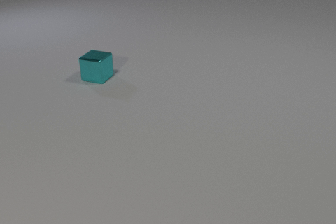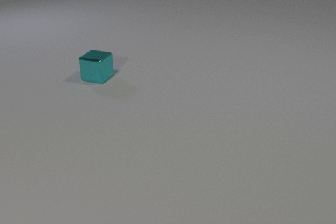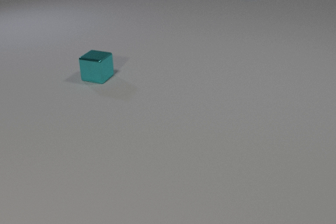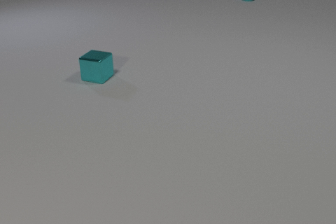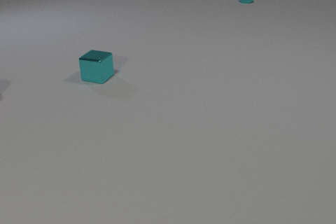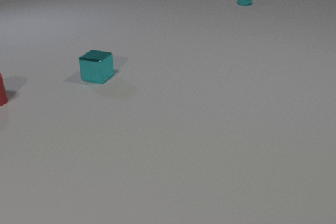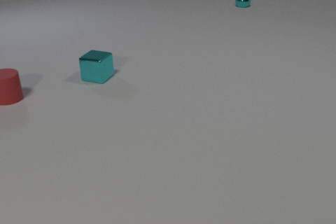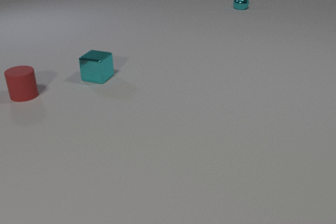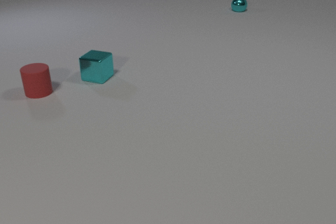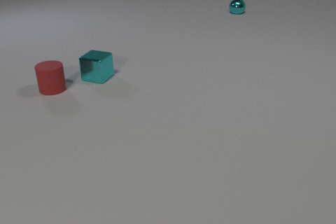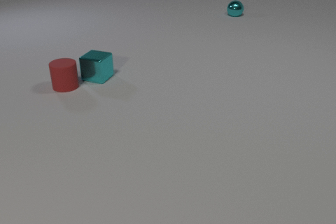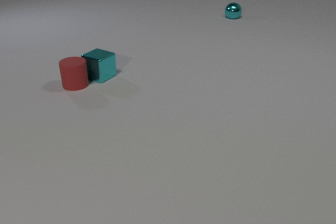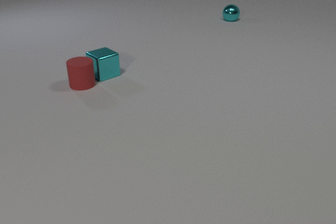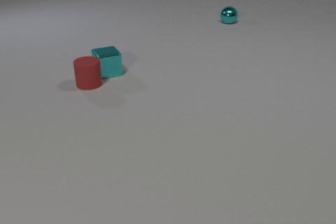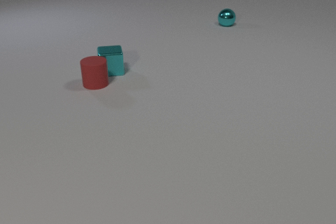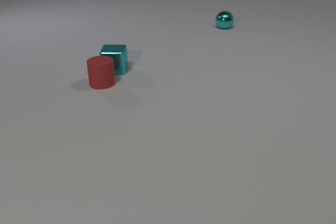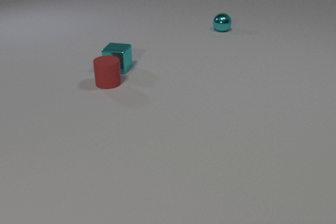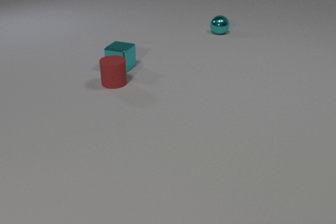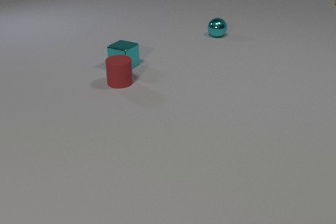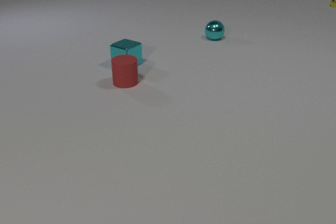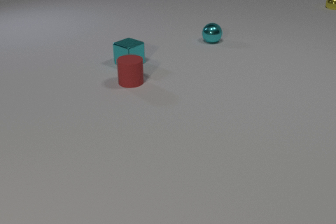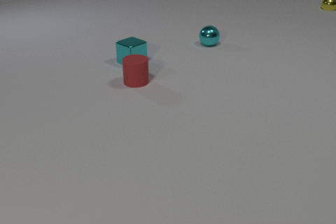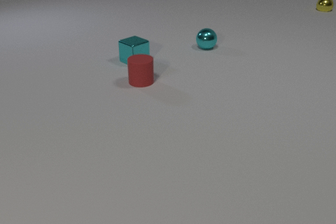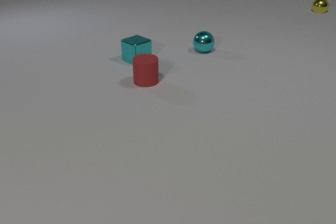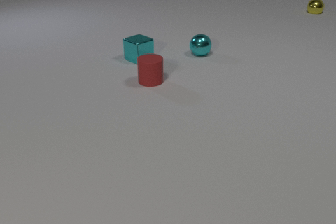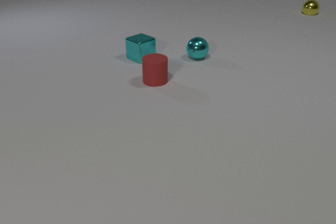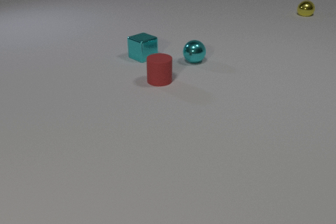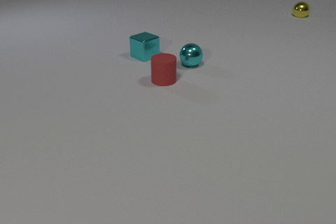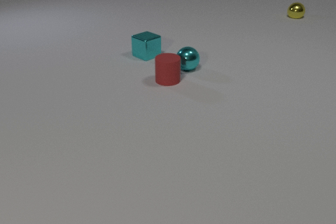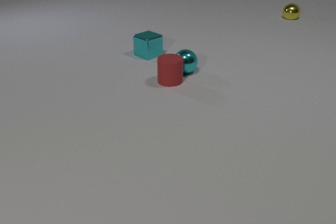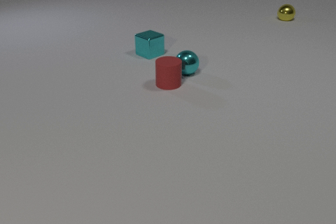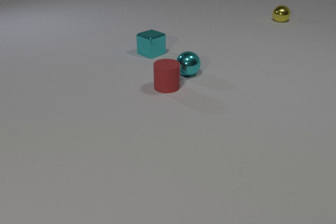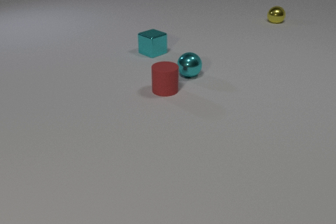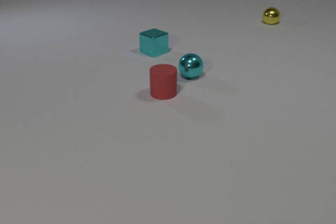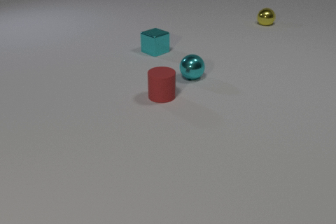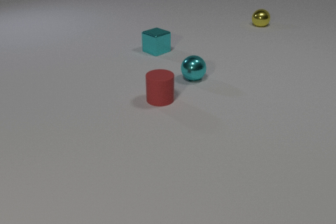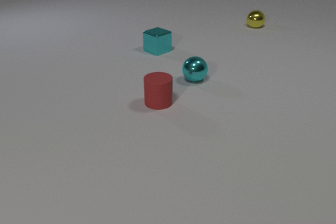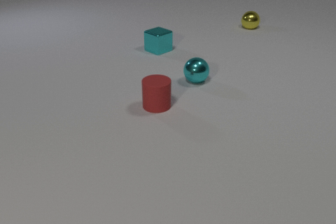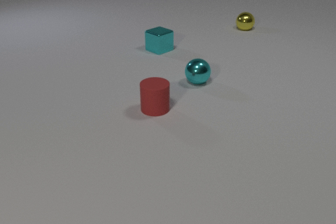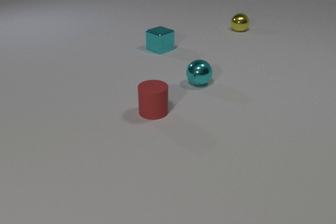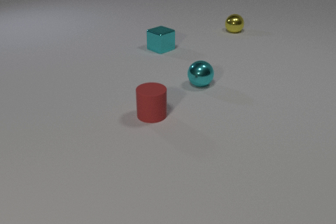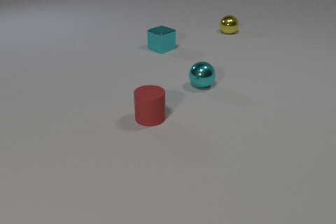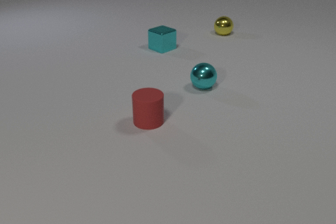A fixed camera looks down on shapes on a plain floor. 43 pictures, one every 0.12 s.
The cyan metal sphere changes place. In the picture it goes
toward the camera.
The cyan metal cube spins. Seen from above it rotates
clockwise.
0.00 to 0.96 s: The red rubber cylinder comes in at the left edge, slides to the right. The cyan metal sphere comes in at the top edge, rolls toward the camera.
0.96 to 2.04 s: The red rubber cylinder slides to the right. The cyan metal cube slides to the right and away from the camera, spins clockwise seen from above by about 90 degrees, its near face sliding to the left. The cyan metal sphere rolls toward the camera. The red rubber cylinder and the cyan metal cube collide.
2.04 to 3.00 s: The red rubber cylinder slides to the right. The cyan metal cube slides away from the camera and to the right, spins so that its near face slides to the left, clockwise seen from above. The cyan metal sphere rolls toward the camera. The yellow metal sphere comes in at the right edge, rolls toward the camera and to the left.
3.00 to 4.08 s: The red rubber cylinder slides toward the camera. The cyan metal cube slides away from the camera and to the right. The cyan metal sphere rolls toward the camera. The yellow metal sphere rolls toward the camera and to the left. The red rubber cylinder and the cyan metal sphere collide.
4.08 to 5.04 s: The red rubber cylinder slides toward the camera. The cyan metal cube slides away from the camera and to the right. The cyan metal sphere rolls toward the camera and to the right. The yellow metal sphere rolls to the left and toward the camera.
Are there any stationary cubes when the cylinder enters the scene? yes.
What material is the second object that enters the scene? rubber.
What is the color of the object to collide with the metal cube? red.
